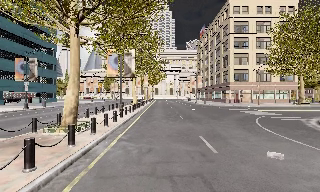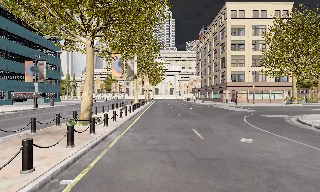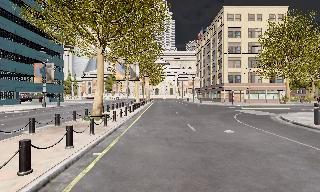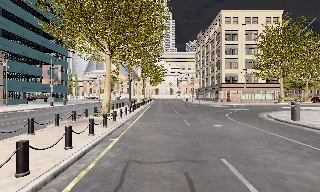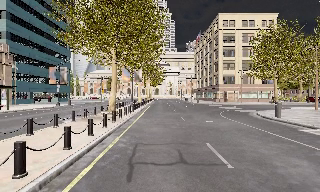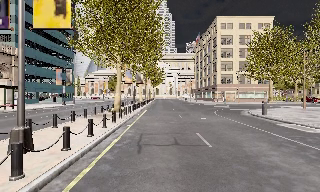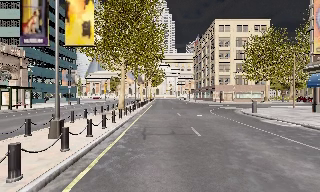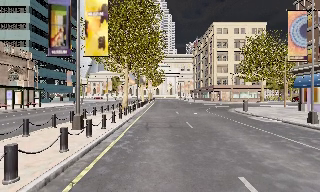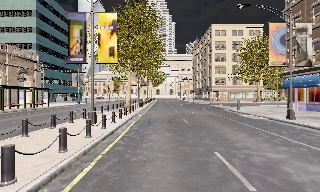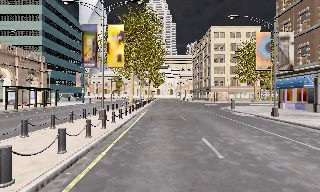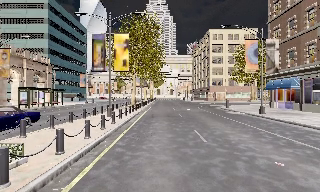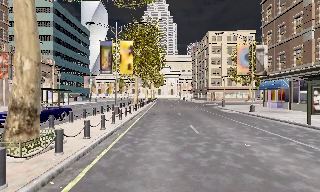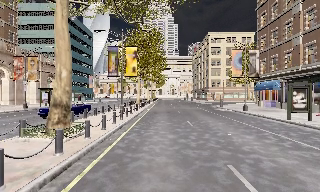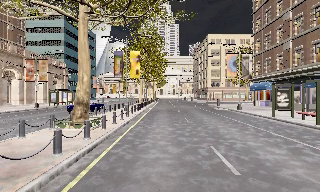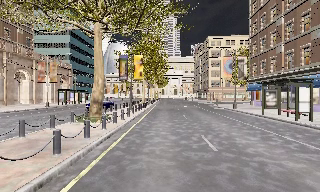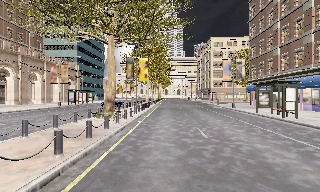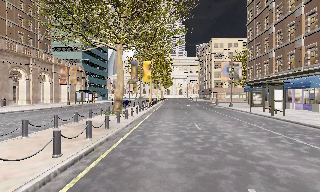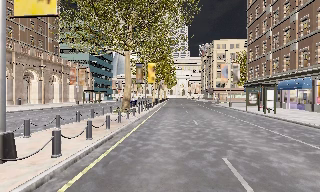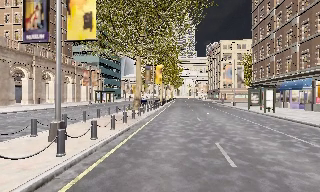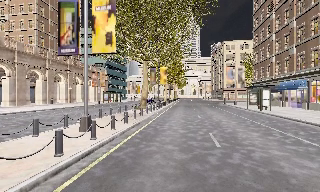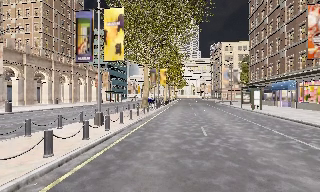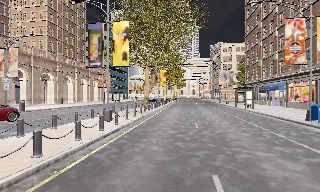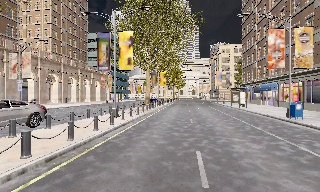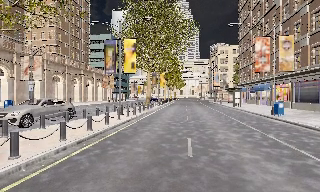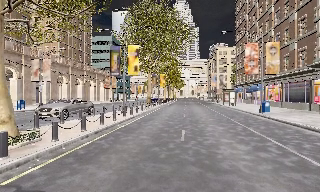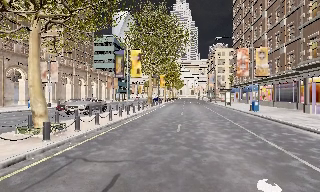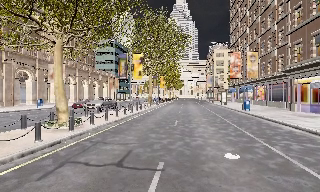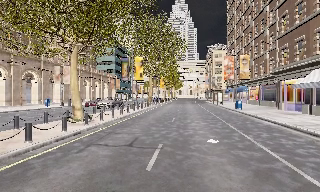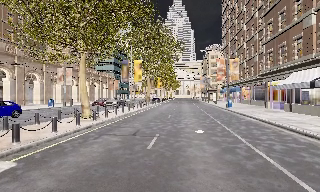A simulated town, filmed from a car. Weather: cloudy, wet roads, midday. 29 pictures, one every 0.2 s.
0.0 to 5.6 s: The camera travels backward, about 45 m, so what stands in front gets smaller.
The film runs backward here.
